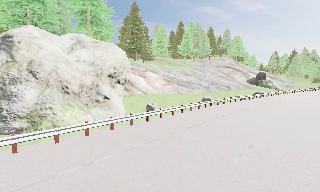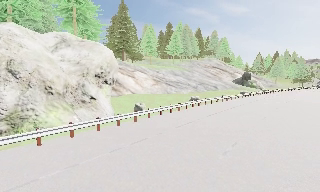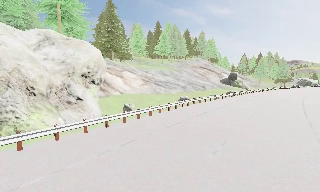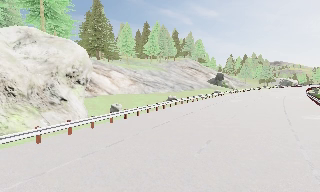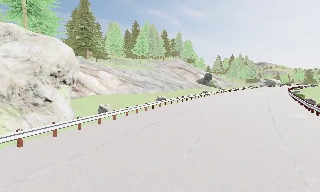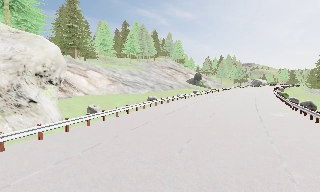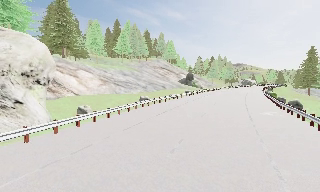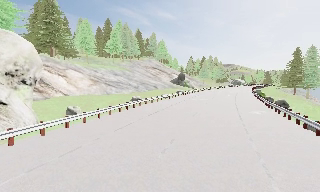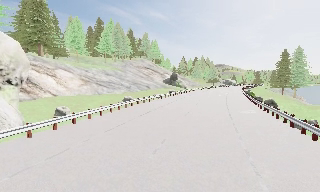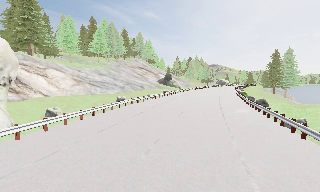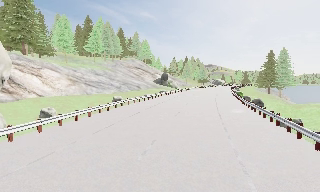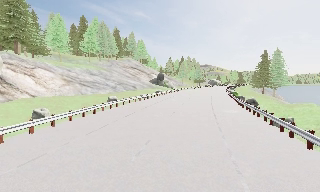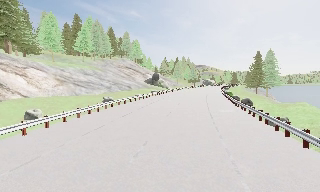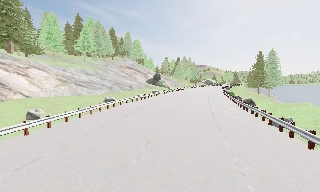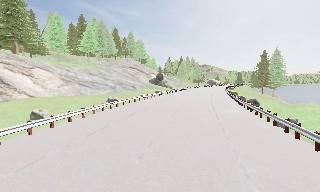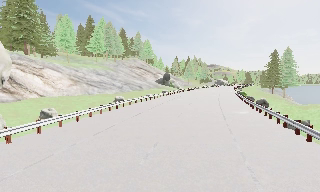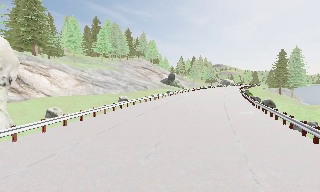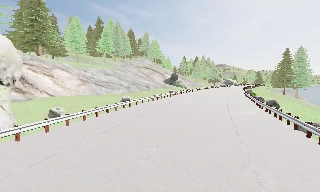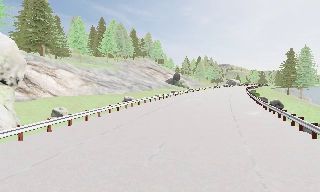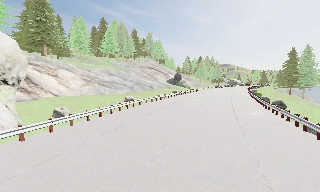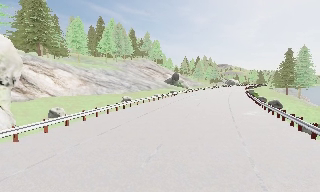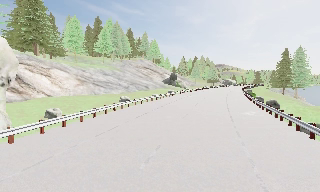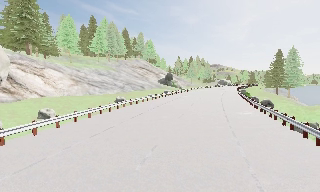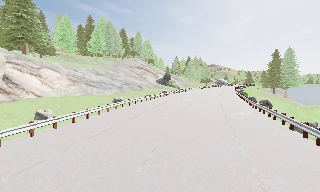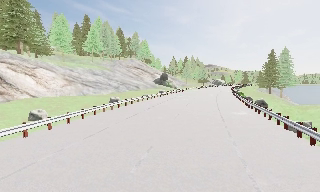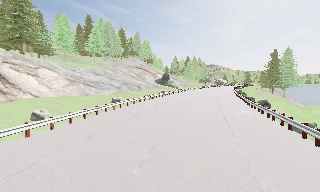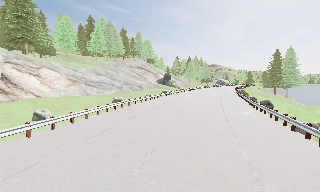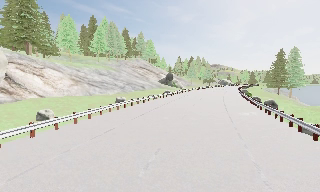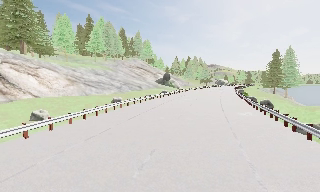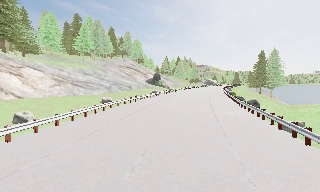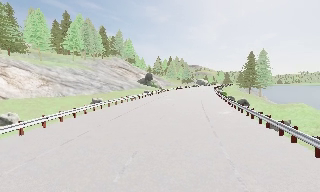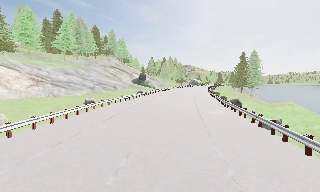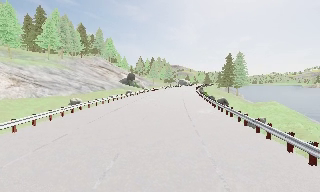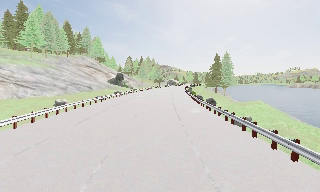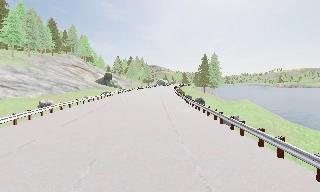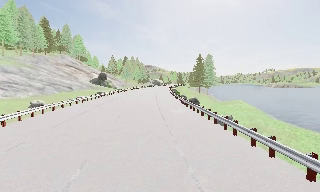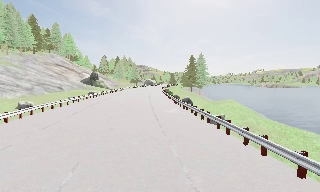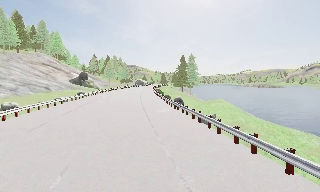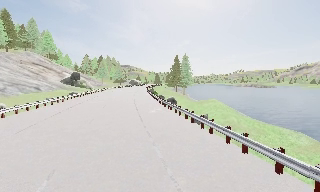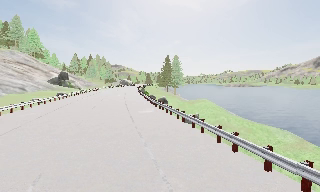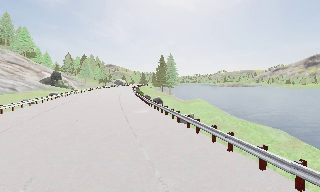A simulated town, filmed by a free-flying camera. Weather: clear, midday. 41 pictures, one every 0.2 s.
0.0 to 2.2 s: The scene slides to the left, as the camera pans about 30 degrees to its right. It travels to its right, about 0.5 m, so close, fixed things drift to the left.
2.2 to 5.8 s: The camera travels forward, about 1 m, so what stands in front looms larger.
5.8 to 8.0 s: The camera swings to its right by about 30 degrees, and the scene slides to the left. It travels forward, about 0.5 m.
The film runs forward here.
